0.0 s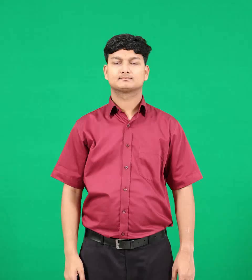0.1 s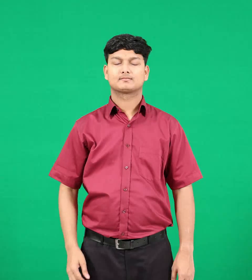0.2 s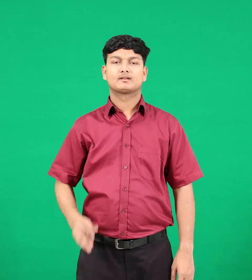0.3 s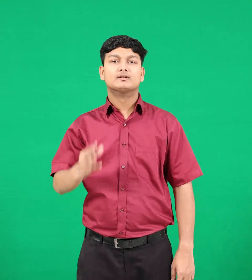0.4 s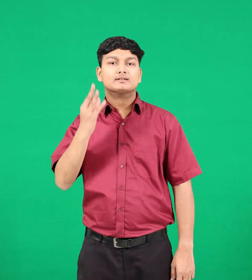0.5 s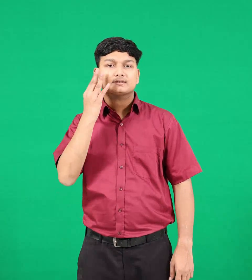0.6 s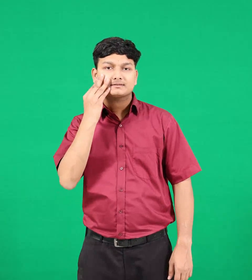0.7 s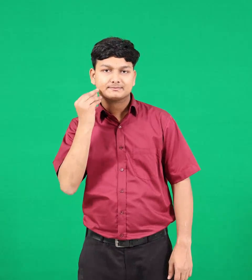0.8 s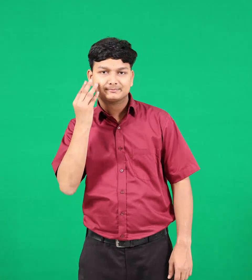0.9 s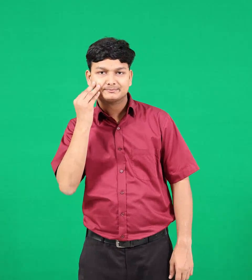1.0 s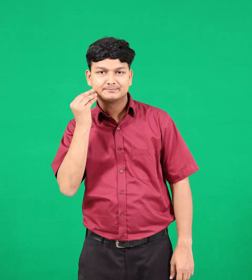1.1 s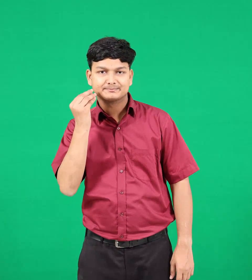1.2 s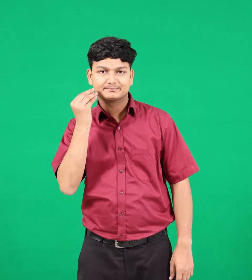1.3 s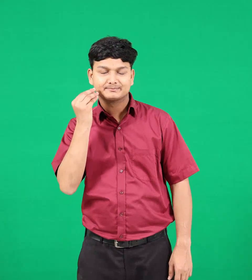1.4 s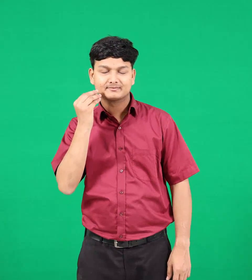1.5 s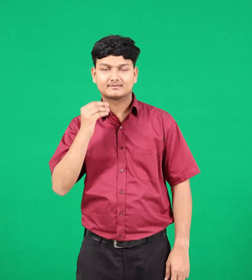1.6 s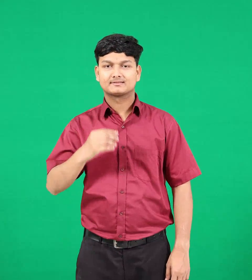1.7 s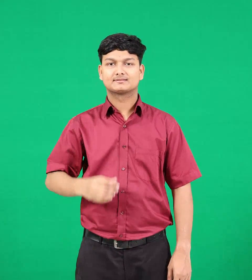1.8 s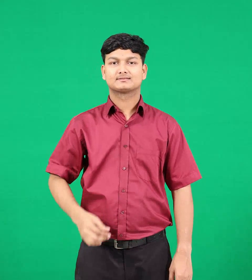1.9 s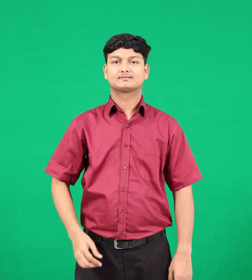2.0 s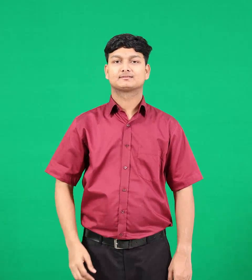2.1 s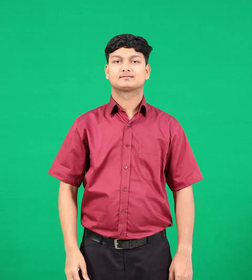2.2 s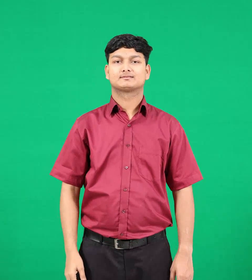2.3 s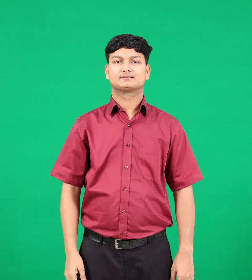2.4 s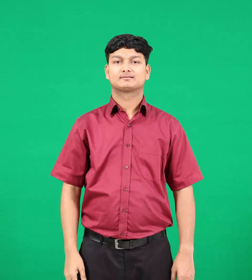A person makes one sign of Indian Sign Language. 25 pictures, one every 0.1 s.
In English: pink
